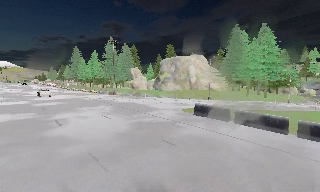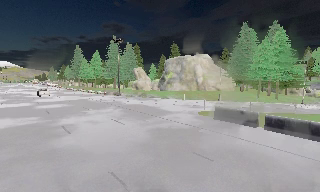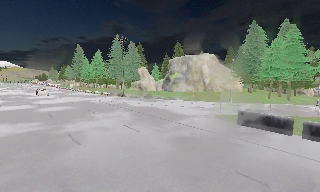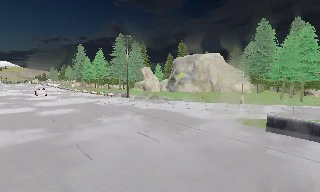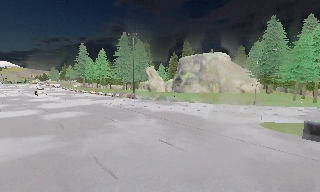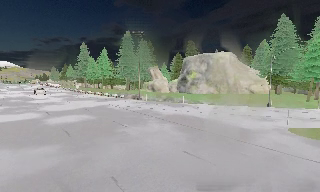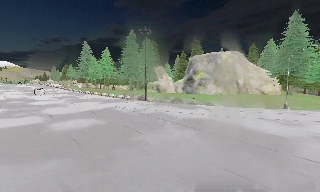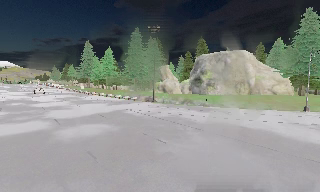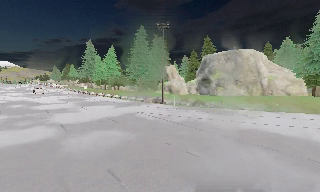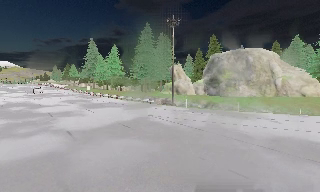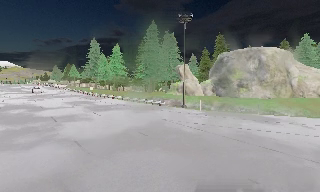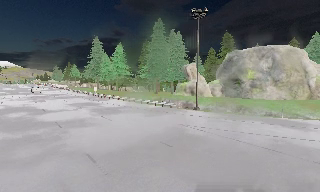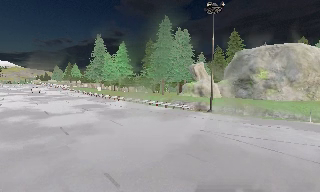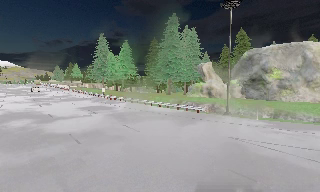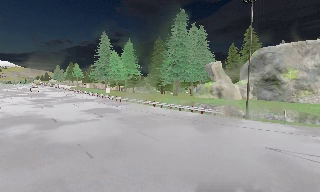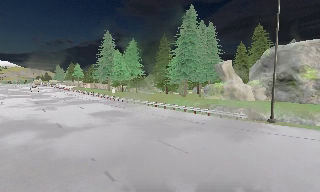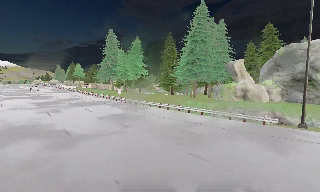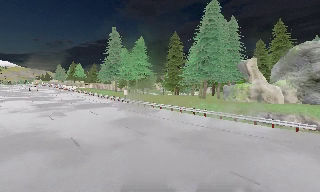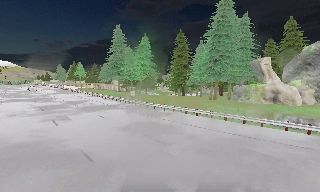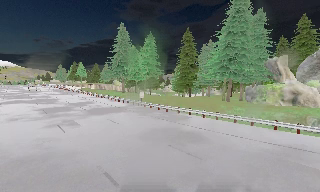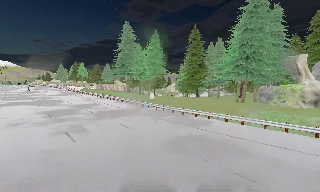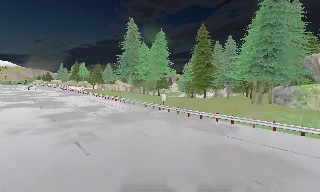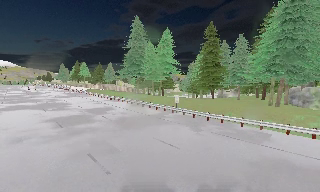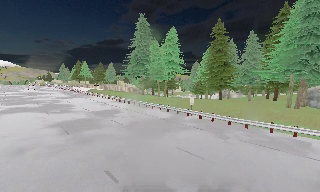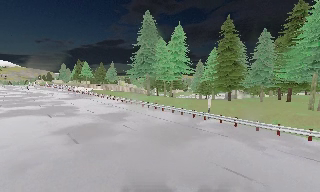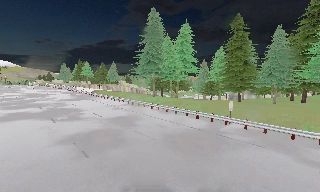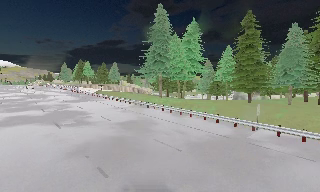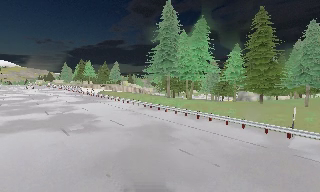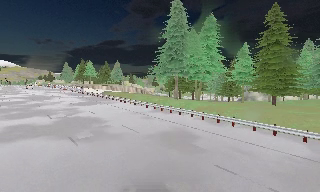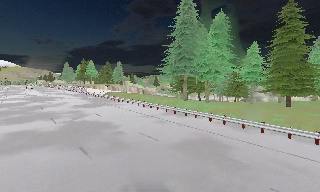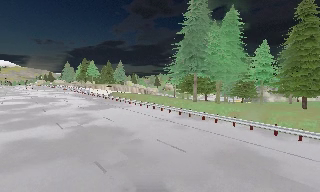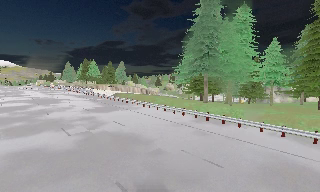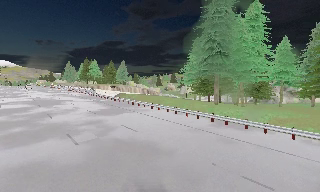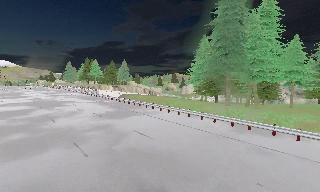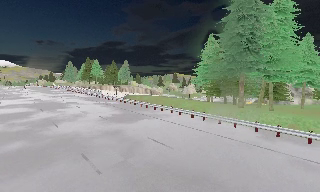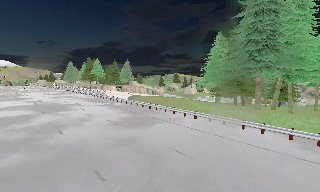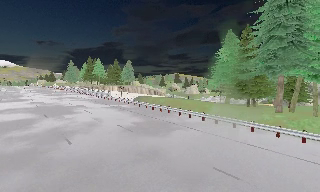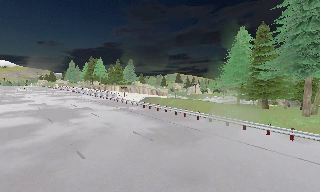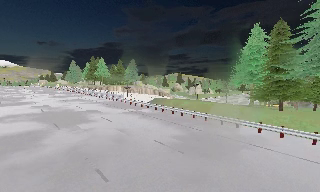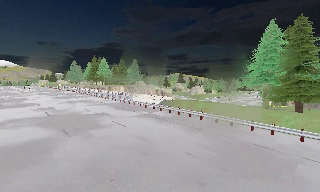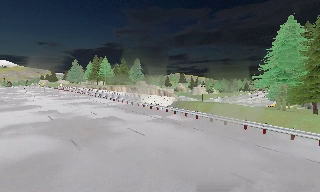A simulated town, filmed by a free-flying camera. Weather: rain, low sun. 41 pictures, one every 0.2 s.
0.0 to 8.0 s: The camera travels forward and to its left, about 80 m, so what stands in front looms larger.
The film runs forward here.
